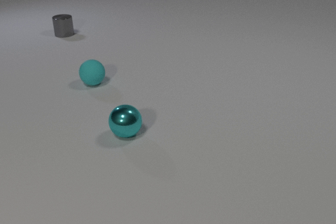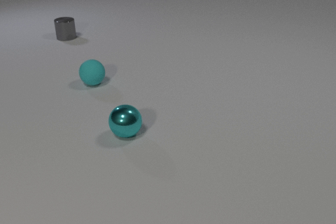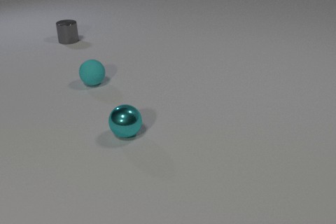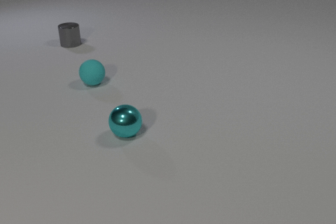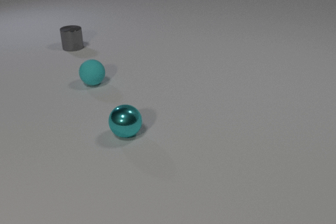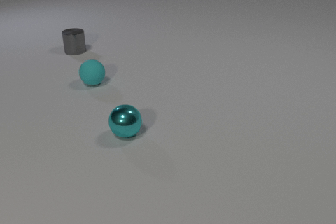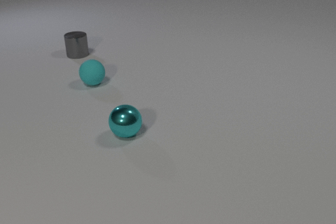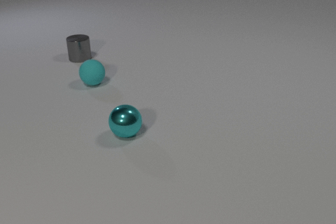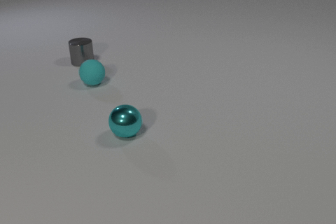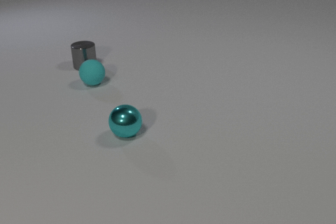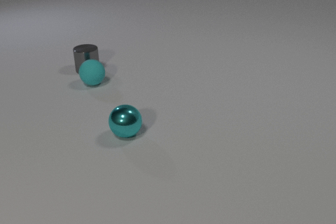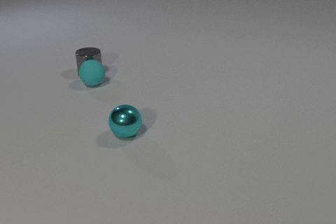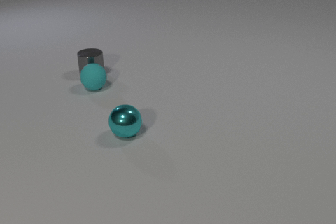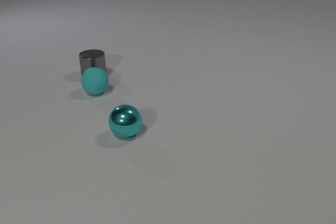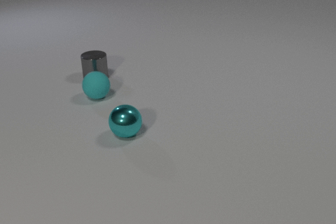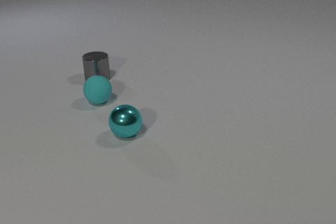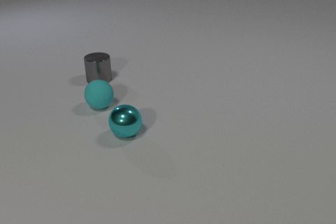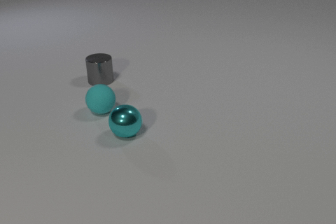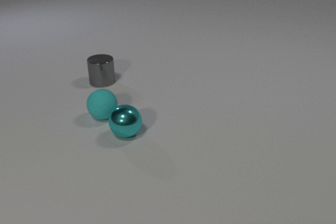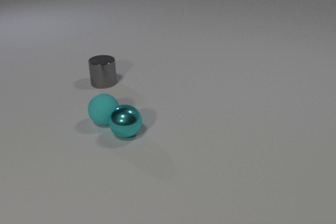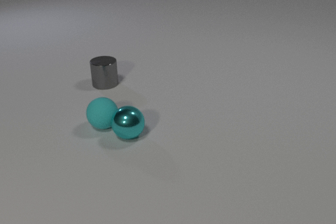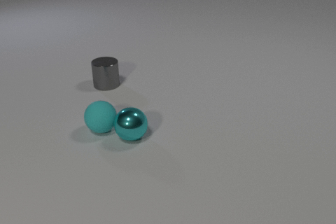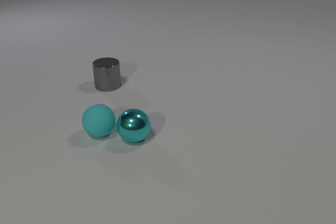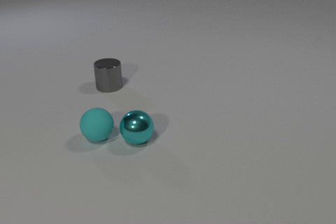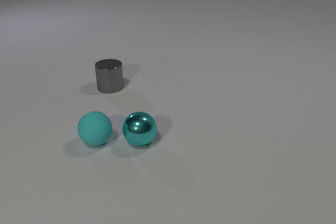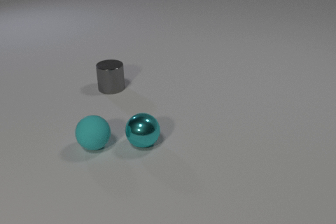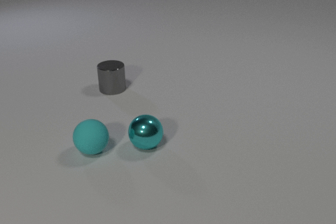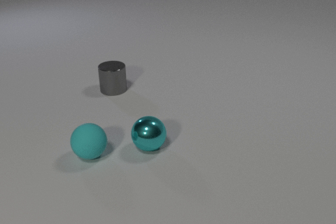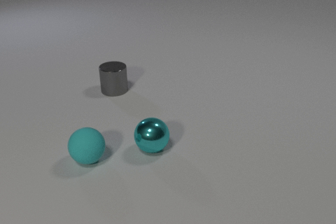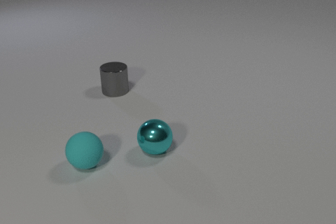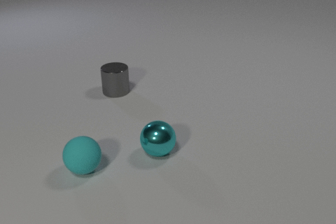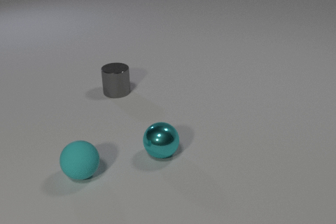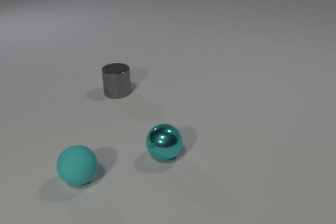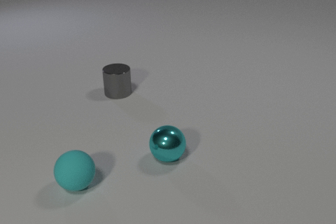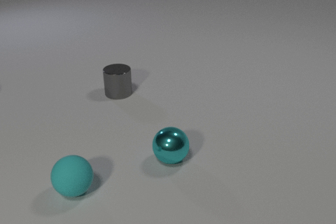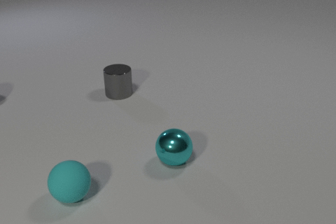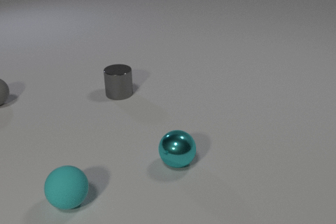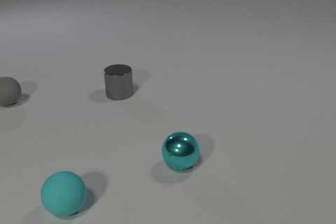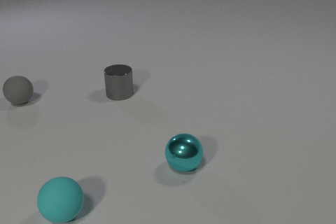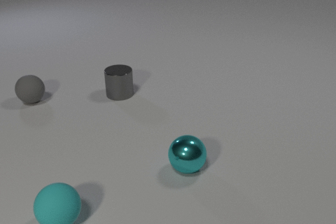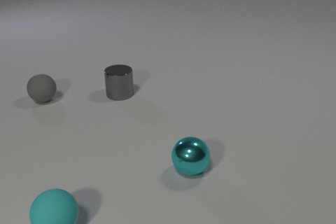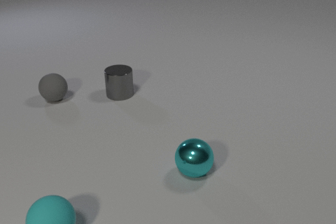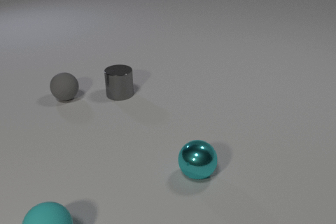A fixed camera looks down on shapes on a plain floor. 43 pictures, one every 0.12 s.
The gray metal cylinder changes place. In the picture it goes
toward the camera.
The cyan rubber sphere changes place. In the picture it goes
toward the camera.
0.00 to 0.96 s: The gray metal cylinder slides toward the camera.
0.96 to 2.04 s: The gray metal cylinder slides toward the camera. The cyan rubber sphere rolls toward the camera. The gray metal cylinder and the cyan rubber sphere collide.
2.04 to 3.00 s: The gray metal cylinder slides toward the camera and to the right. The cyan rubber sphere rolls toward the camera. The cyan metal sphere rolls toward the camera and to the right. The cyan rubber sphere and the cyan metal sphere collide.
3.00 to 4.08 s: The gray metal cylinder slides toward the camera and to the right. The cyan rubber sphere rolls toward the camera. The cyan metal sphere rolls to the right and toward the camera.
4.08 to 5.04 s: The cyan rubber sphere rolls toward the camera. The cyan metal sphere rolls to the right and toward the camera. The gray rubber sphere comes in at the left edge, rolls to the right.
What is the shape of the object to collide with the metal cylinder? sphere.
What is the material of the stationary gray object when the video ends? metal.
What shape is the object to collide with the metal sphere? sphere.
